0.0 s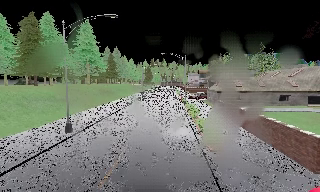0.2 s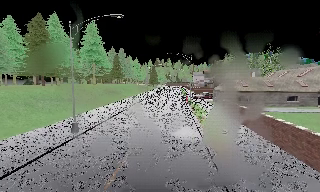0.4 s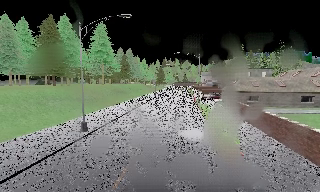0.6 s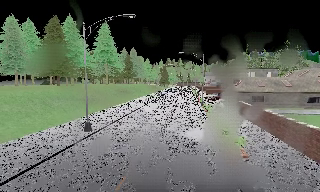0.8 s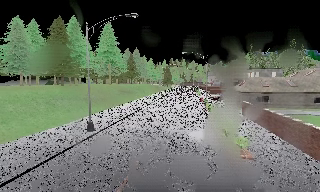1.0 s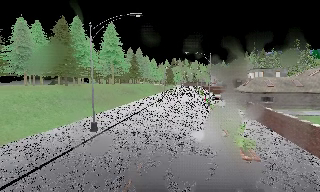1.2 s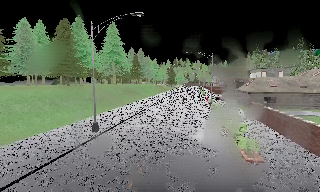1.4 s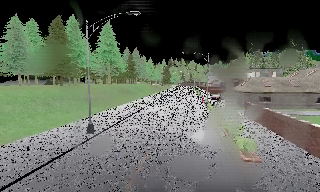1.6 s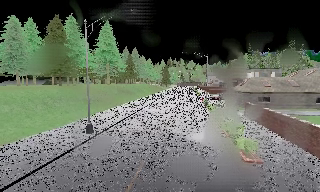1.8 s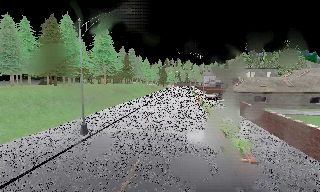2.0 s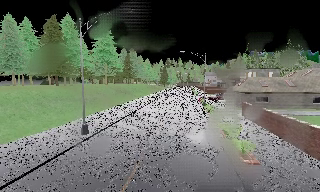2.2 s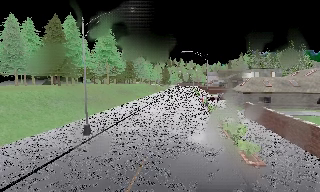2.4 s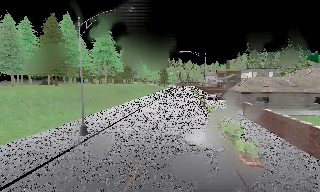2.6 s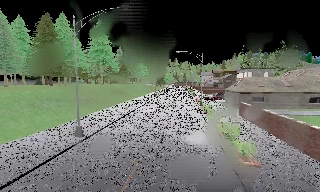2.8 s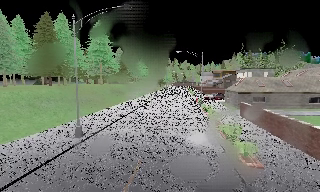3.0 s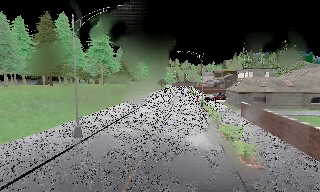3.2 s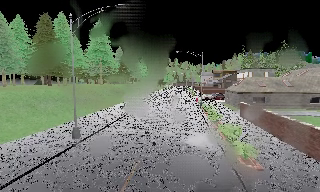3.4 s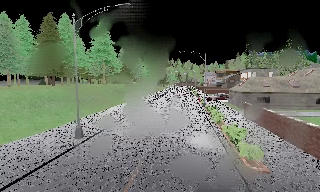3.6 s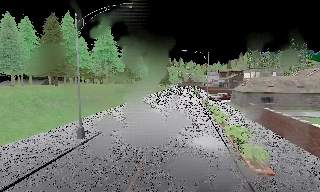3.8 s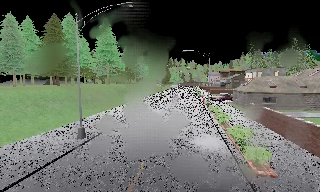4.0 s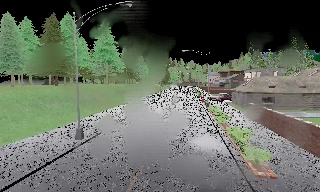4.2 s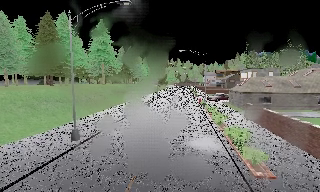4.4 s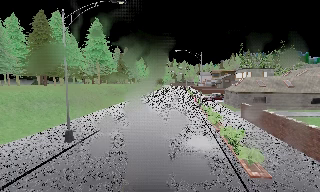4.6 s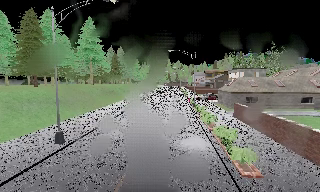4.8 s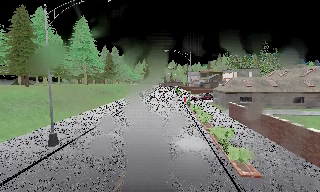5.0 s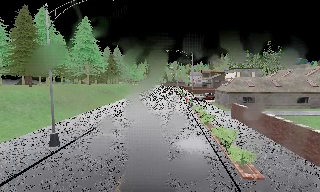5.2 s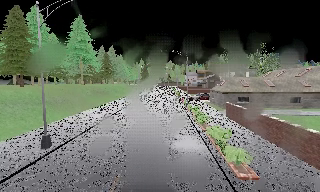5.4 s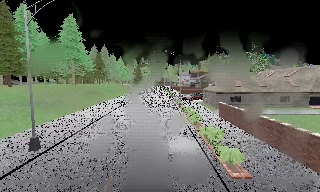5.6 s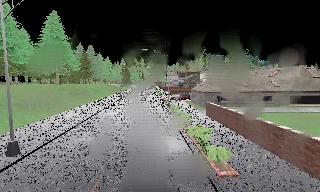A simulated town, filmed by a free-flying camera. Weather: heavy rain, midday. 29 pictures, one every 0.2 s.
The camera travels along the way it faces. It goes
forward.
0.0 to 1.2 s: The camera travels forward, about 0.5 m, so what stands in front looms larger.
1.2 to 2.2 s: The camera shifts only a little, or ends up much as it began.
2.2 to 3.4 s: The camera travels forward, about 0.5 m, so what stands in front looms larger.
3.4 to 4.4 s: The camera shifts only a little, or ends up much as it began.
4.4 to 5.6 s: The scene slides to the left, as the camera pans about 10 degrees to its right. It travels forward, about 0.5 m, so what stands in front looms larger.
The film runs forward here.
